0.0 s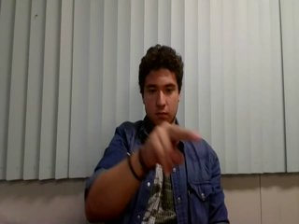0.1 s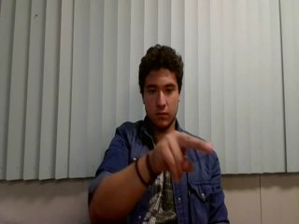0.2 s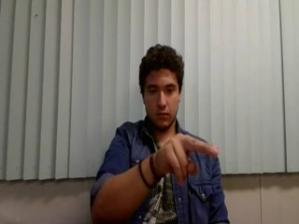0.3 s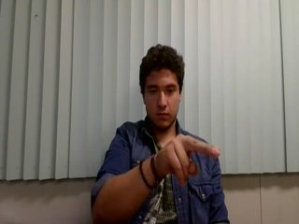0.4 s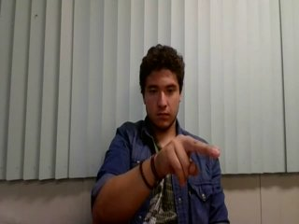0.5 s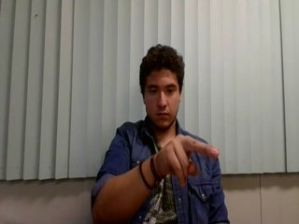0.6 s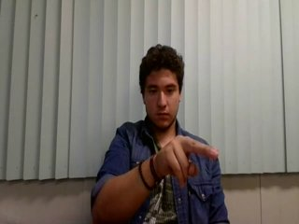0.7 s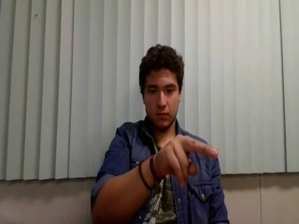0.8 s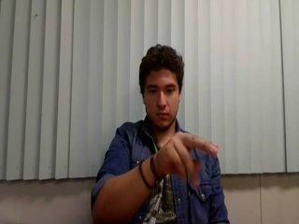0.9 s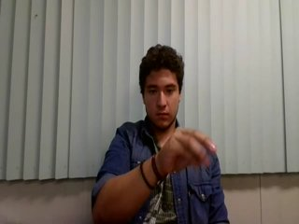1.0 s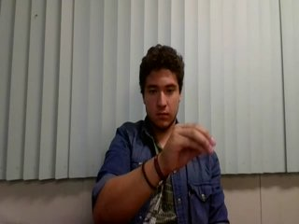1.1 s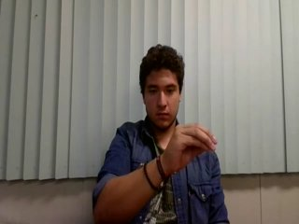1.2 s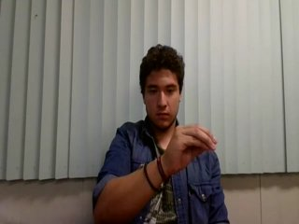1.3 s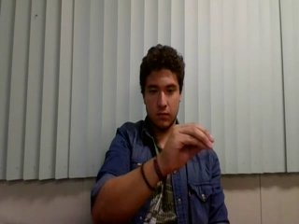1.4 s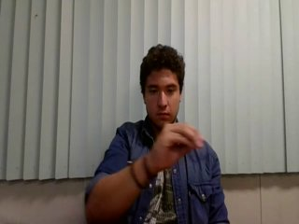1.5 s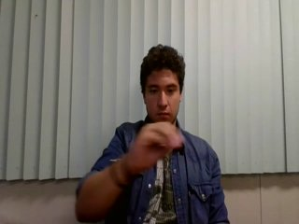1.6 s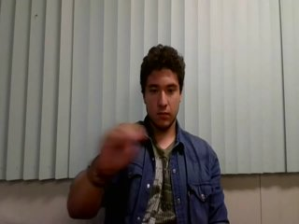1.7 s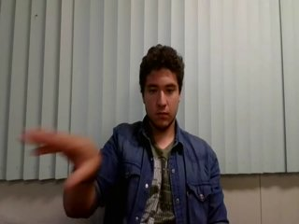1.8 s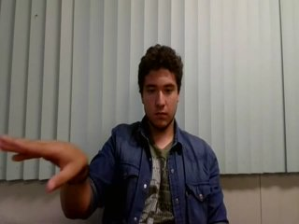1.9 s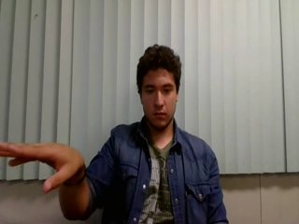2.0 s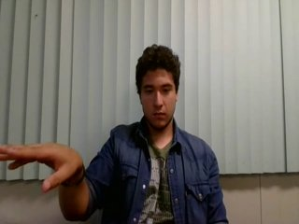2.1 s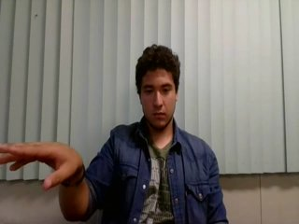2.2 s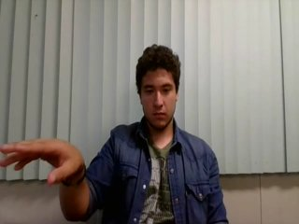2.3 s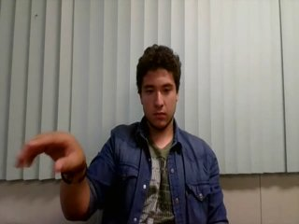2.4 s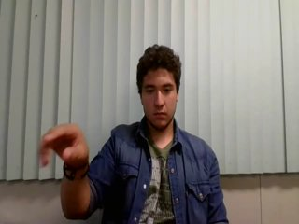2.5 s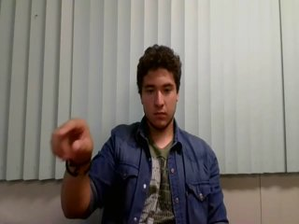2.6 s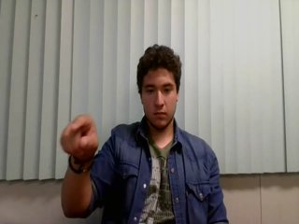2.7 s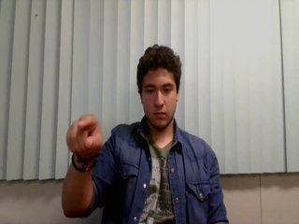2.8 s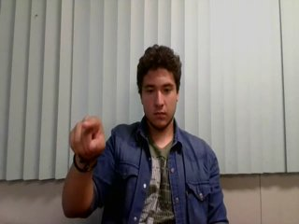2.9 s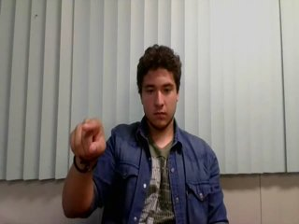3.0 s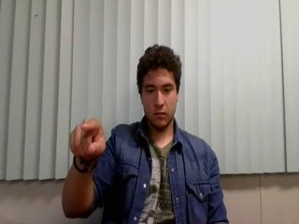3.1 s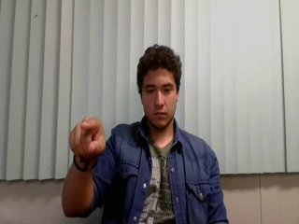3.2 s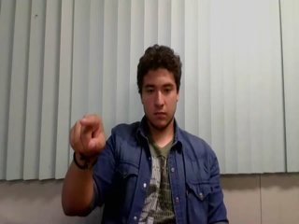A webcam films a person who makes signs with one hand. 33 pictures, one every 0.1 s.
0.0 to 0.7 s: Pointing with two fingers.
0.8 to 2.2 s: On the screen the hand sweeps to the left. The name of the sign: Throw right.
2.3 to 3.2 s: Pointing with one finger.
